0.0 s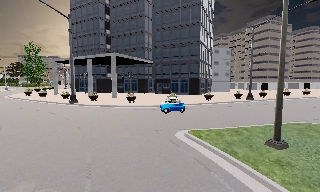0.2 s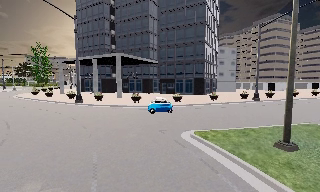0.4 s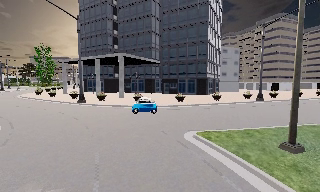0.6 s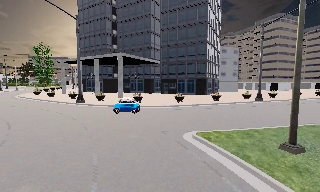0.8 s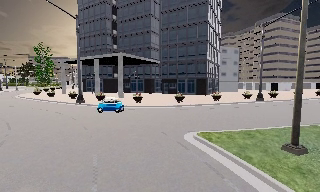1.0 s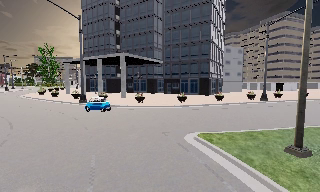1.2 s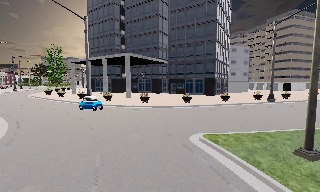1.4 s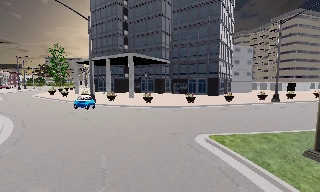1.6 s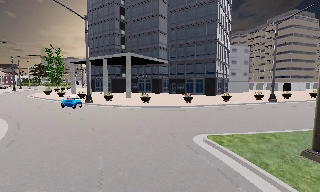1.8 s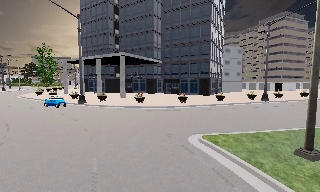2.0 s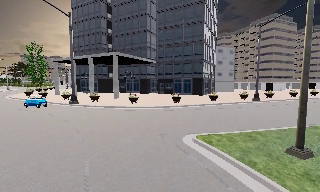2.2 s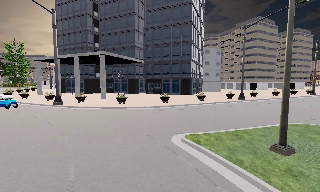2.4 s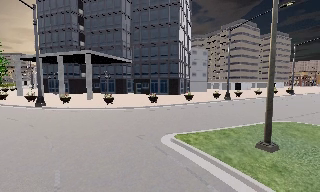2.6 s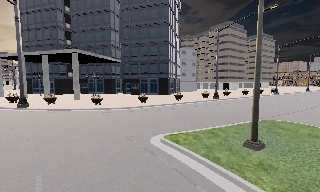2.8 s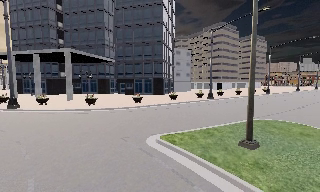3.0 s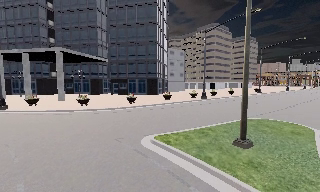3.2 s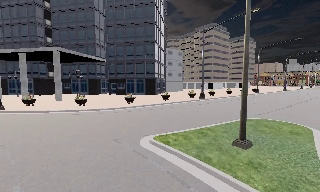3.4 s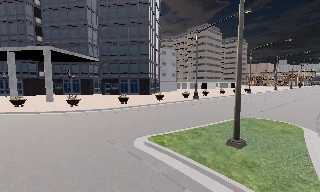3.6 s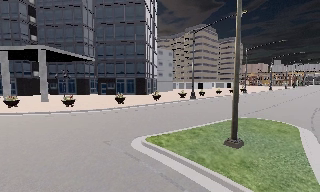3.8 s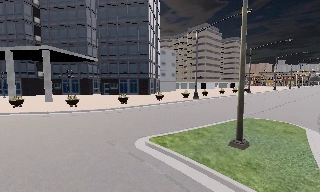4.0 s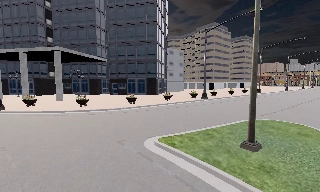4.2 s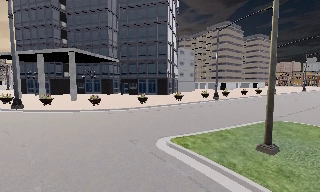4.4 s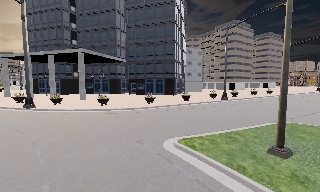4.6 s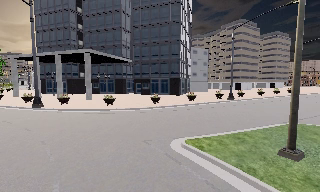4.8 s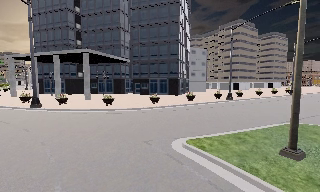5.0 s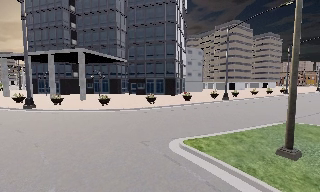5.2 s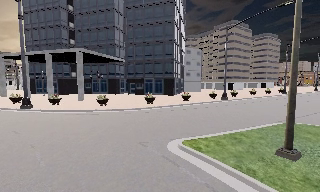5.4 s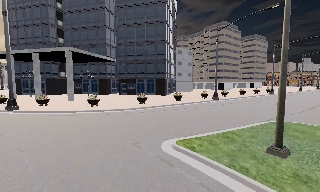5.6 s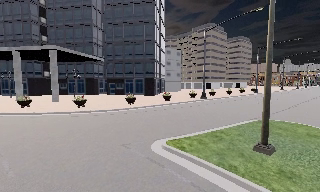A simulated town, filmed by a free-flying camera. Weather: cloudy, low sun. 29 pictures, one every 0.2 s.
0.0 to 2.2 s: The camera travels forward, about 1 m, so what stands in front looms larger.
2.2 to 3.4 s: The scene slides to the left, as the camera pans about 15 degrees to its right.
3.4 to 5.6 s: The camera travels to its left and forward, about 1 m, so close, fixed things drift to the right.
The film runs forward here.
